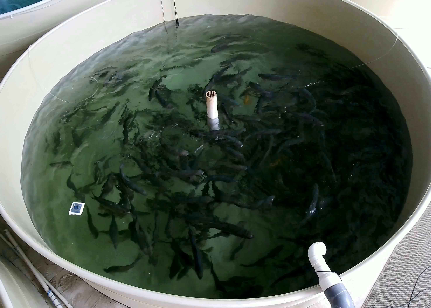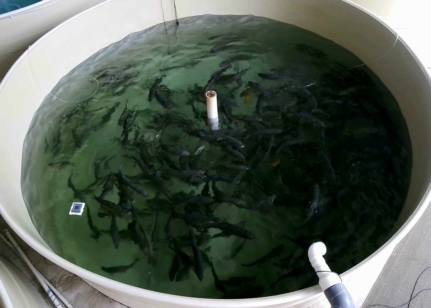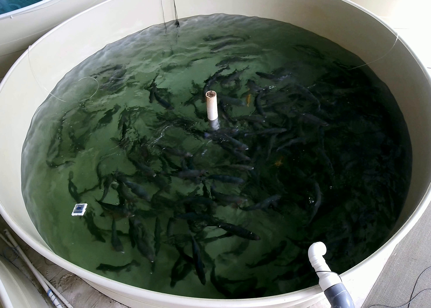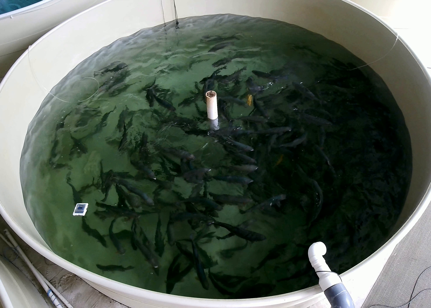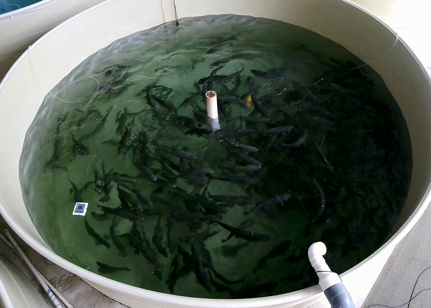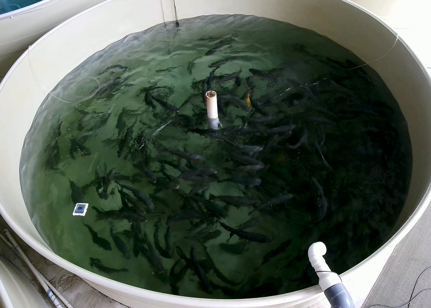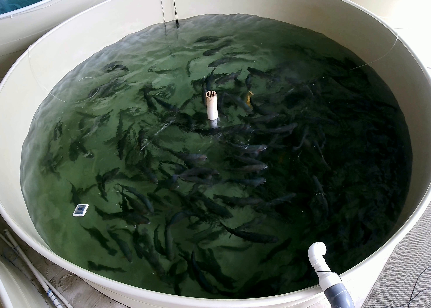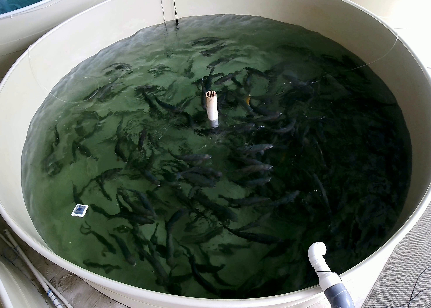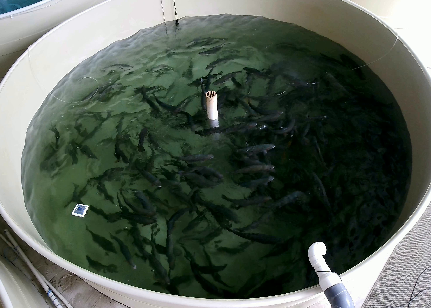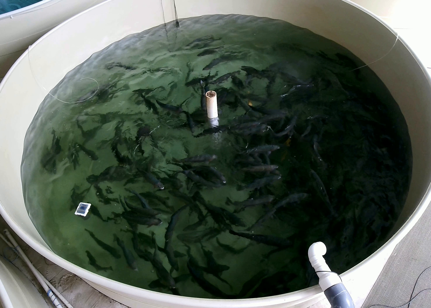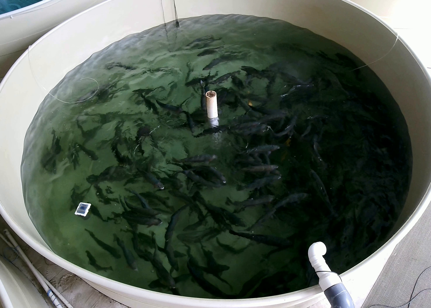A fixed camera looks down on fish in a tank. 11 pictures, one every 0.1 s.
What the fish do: Foraging.
